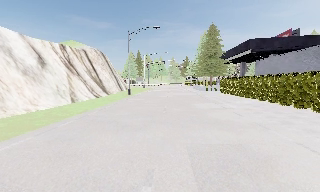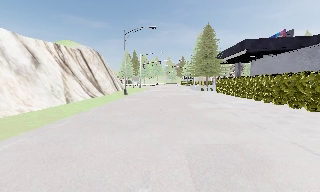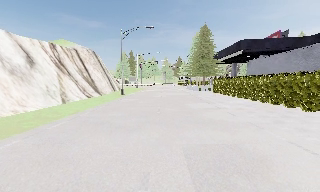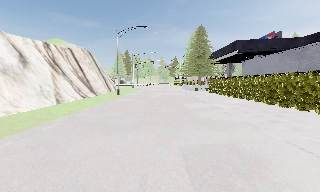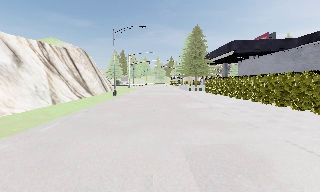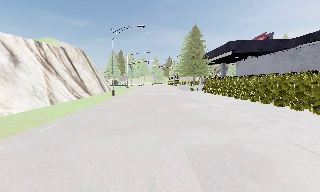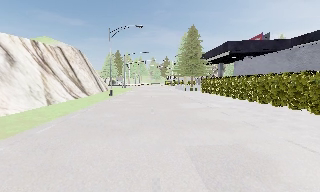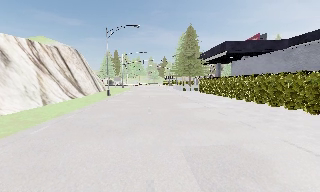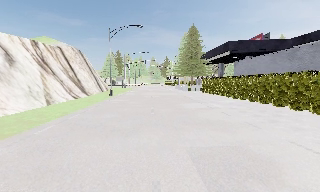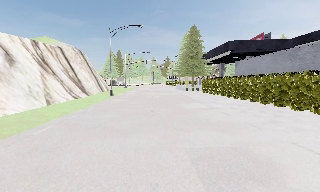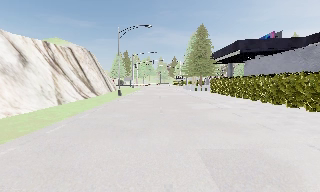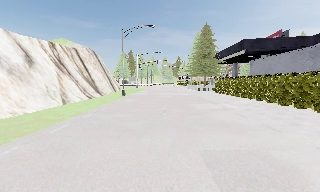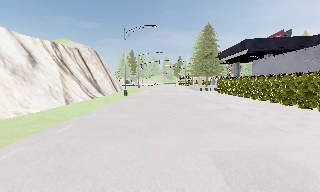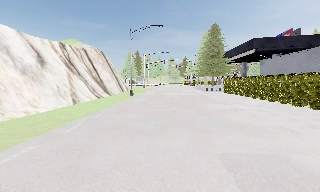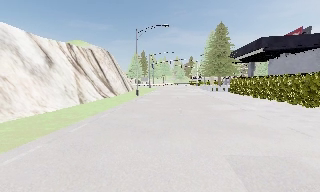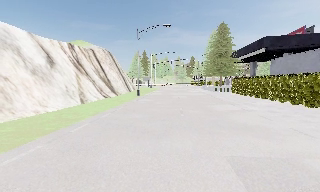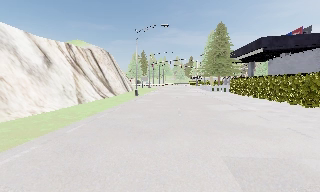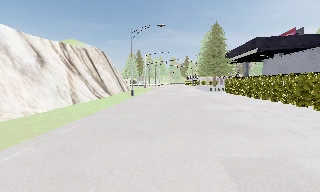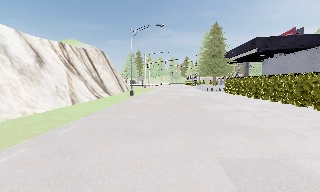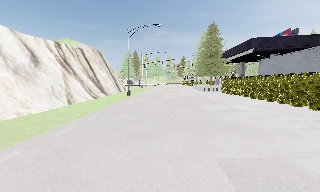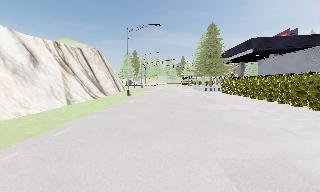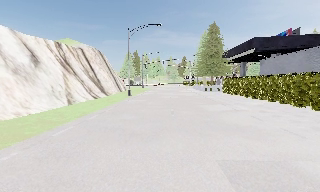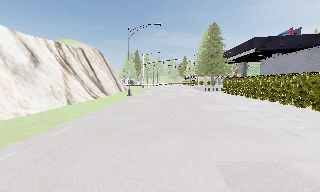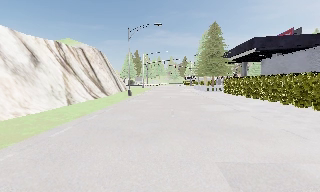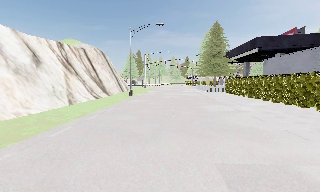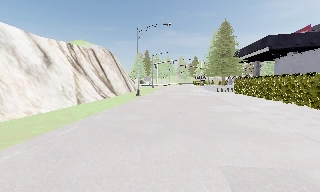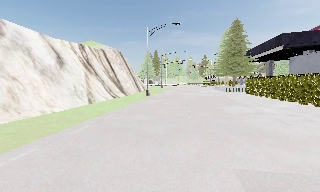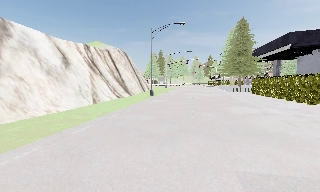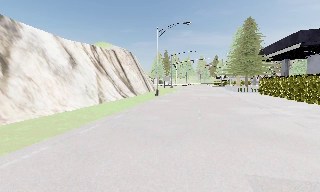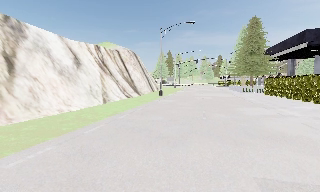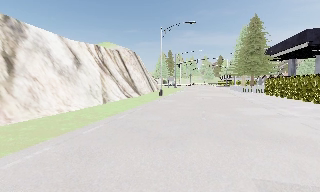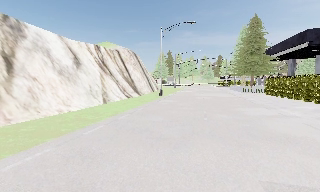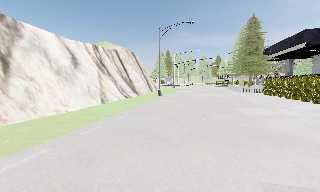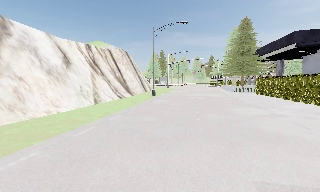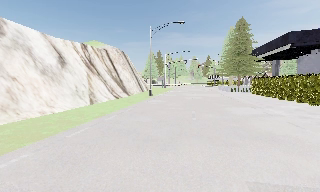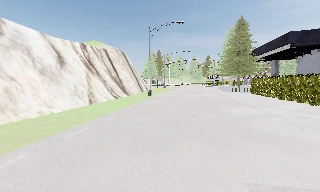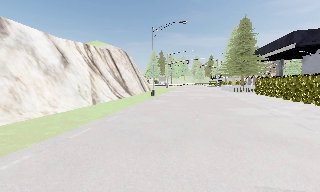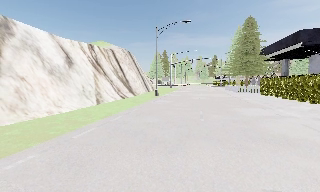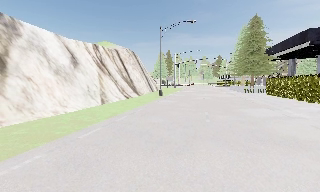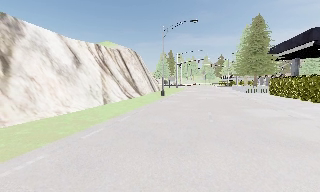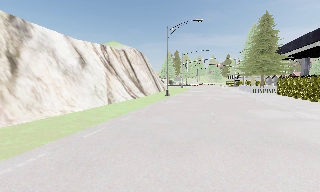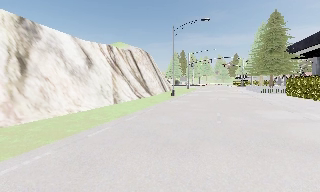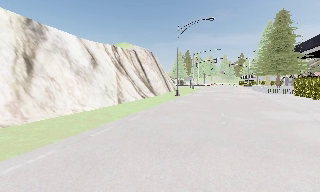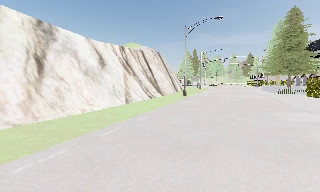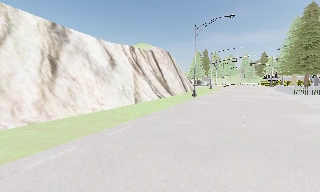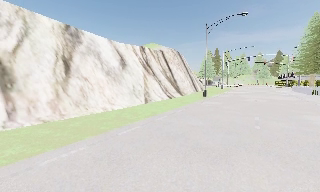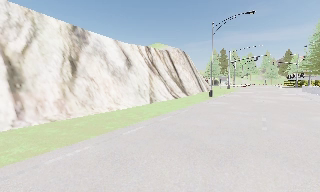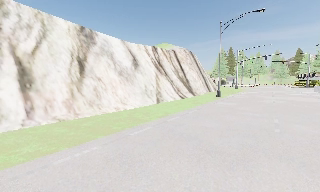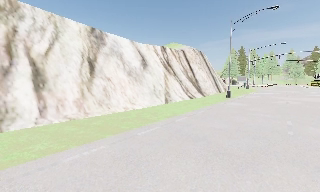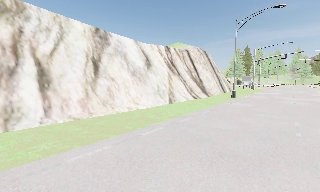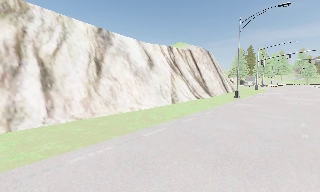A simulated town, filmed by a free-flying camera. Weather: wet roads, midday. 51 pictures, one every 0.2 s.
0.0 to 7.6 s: The camera pans to its left, which is counterclockwise from overhead, by about 10 degrees. It travels forward, about 1.5 m, so what stands in front looms larger.
7.6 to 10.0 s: The scene slides to the right, as the camera pans about 25 degrees to its left.
The film runs forward here.
